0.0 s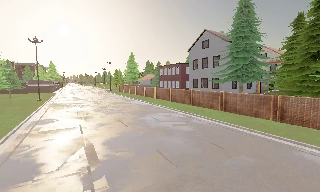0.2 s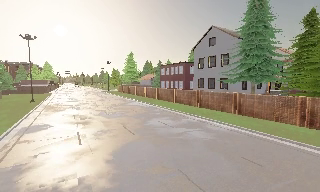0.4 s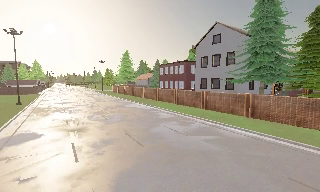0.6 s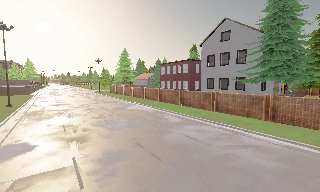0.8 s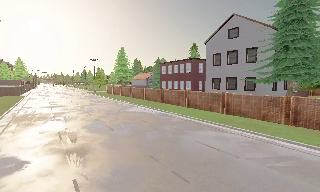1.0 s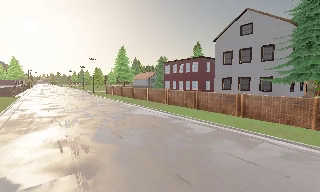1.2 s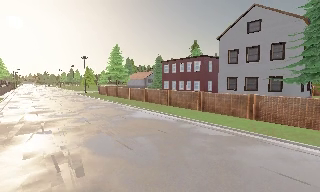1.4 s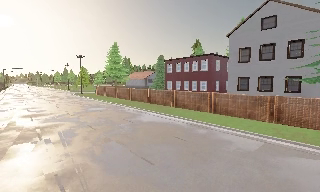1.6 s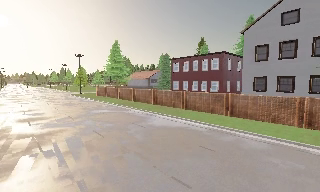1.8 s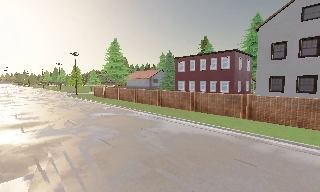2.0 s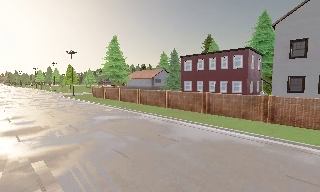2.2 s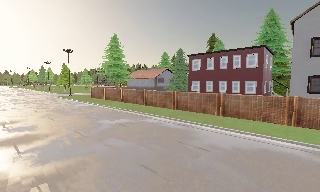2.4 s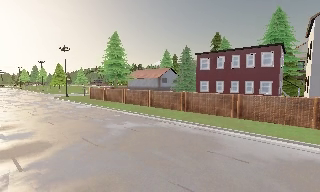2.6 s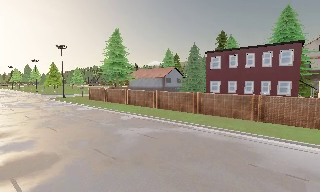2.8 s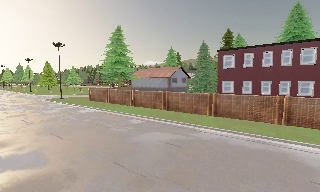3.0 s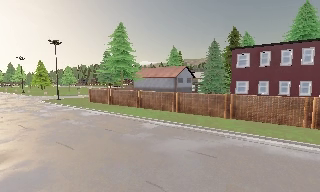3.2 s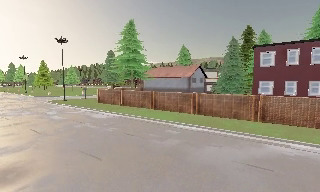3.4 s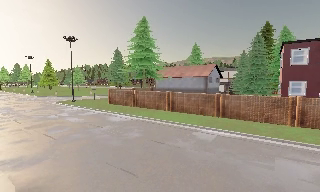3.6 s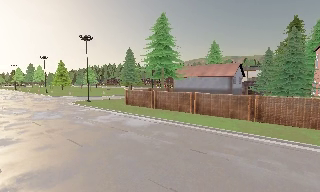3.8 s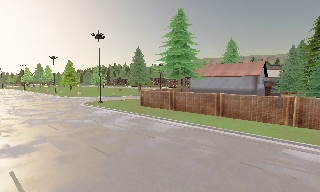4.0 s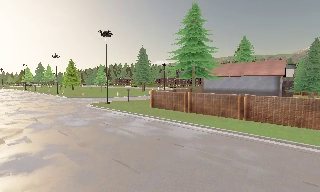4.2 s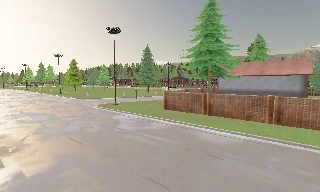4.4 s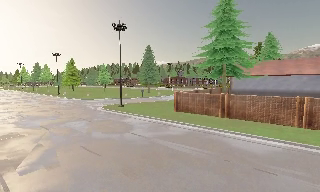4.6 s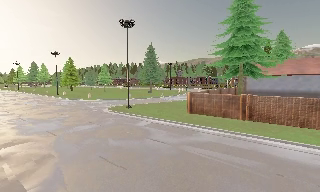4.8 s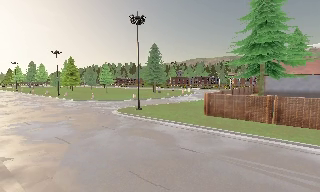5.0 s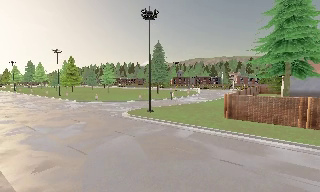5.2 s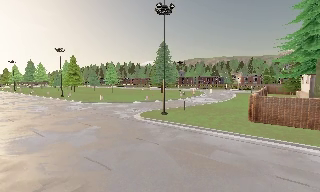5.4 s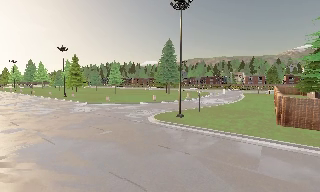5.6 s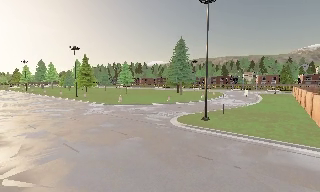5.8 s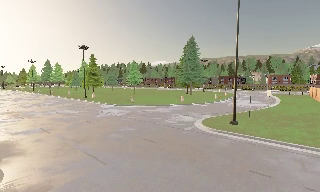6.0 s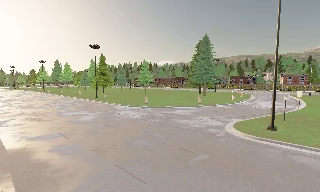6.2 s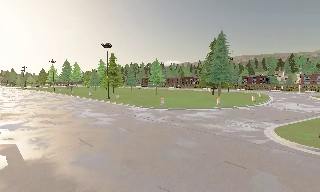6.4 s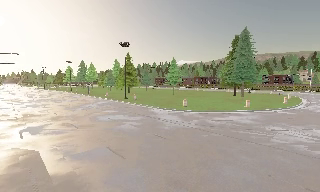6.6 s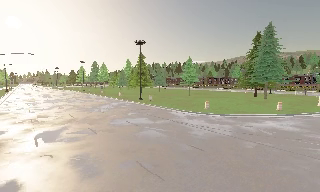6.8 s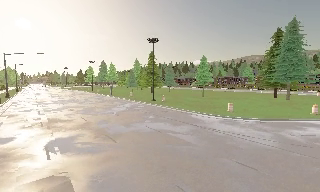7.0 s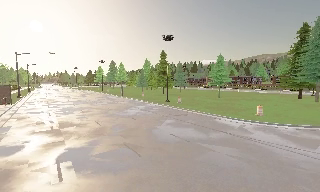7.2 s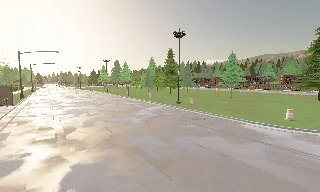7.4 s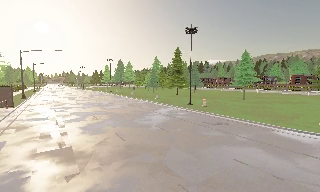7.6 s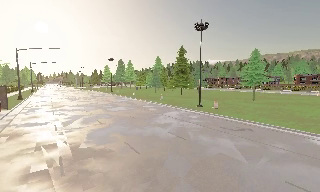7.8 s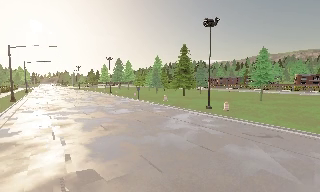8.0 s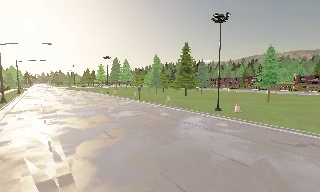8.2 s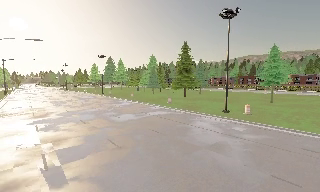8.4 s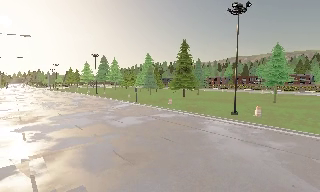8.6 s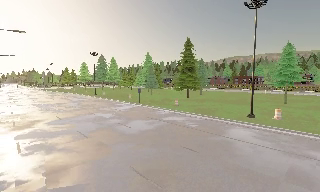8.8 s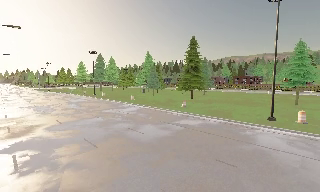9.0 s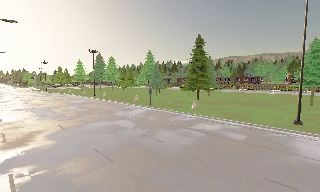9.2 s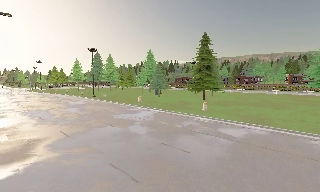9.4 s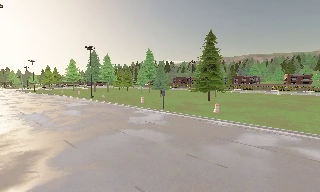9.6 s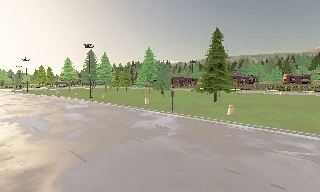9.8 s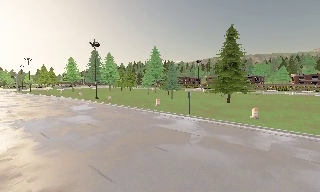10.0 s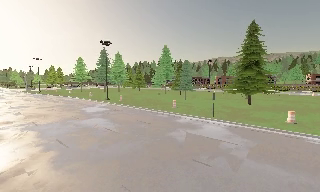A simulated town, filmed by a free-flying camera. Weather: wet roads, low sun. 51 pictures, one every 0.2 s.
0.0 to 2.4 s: The camera pans to its right, which is clockwise from overhead, by about 20 degrees. It travels forward and to its left, about 25 m, so what stands in front looms larger.
2.4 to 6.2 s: The camera travels to its left and forward, about 45 m, so close, fixed things drift to the right.
6.2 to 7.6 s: The camera pans to its left, which is counterclockwise from overhead, by about 15 degrees. It travels forward and to its left, about 16 m, so what stands in front looms larger.
7.6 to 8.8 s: The camera pans to its right, which is clockwise from overhead, by about 10 degrees. It travels forward and to its left, about 13 m, so what stands in front looms larger.
8.8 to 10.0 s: The camera travels to its left and forward, about 14 m, so close, fixed things drift to the right.
The film runs backward here.
